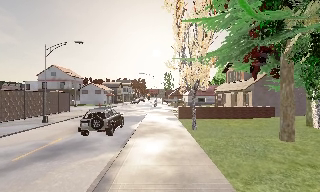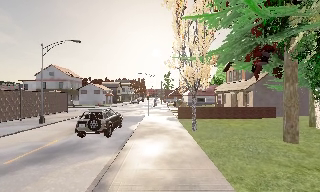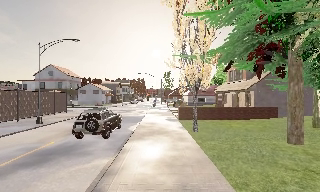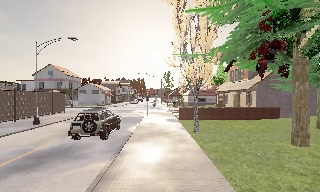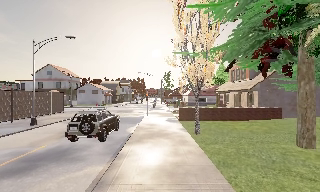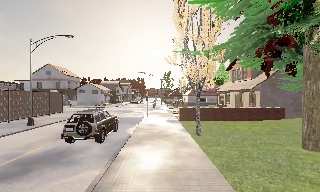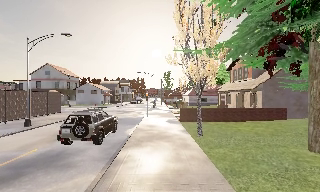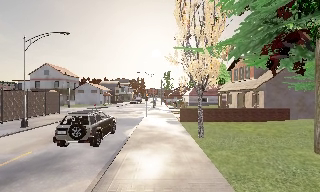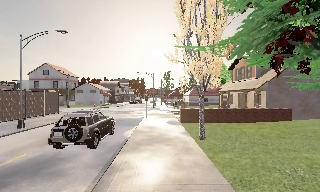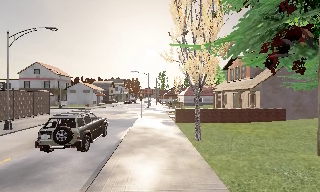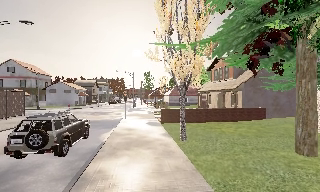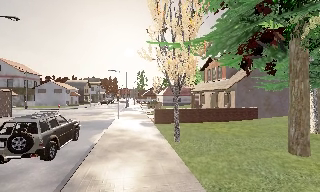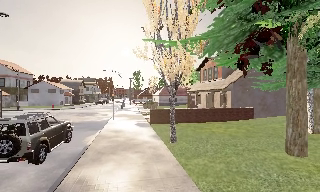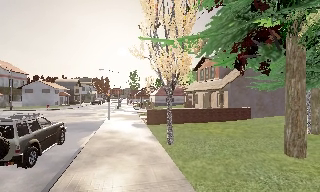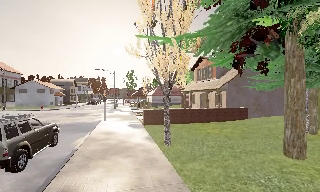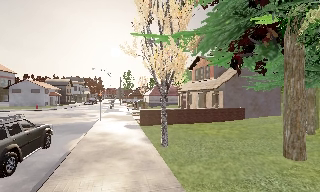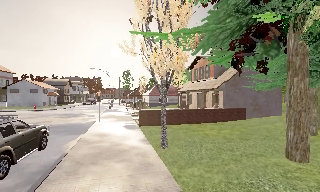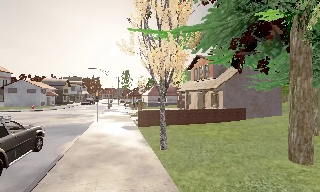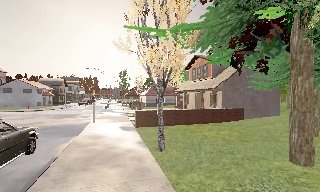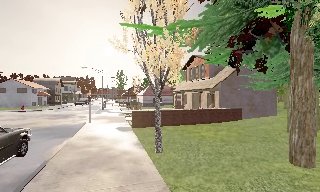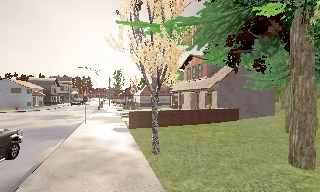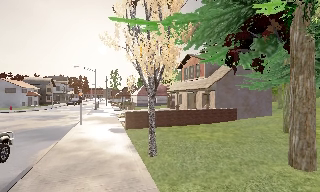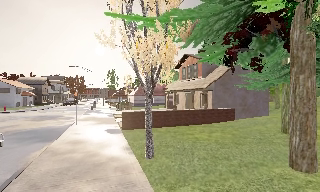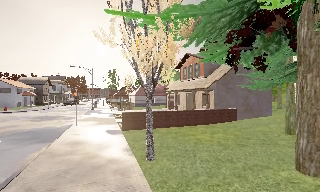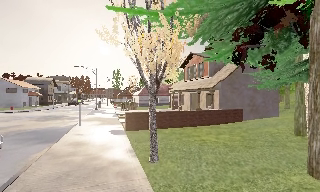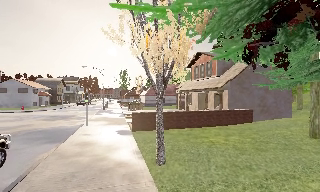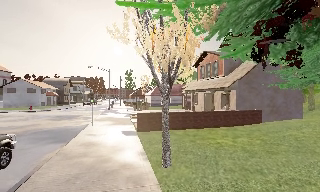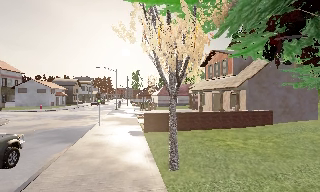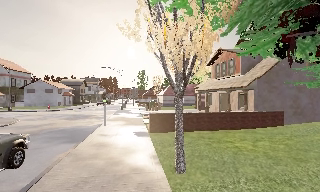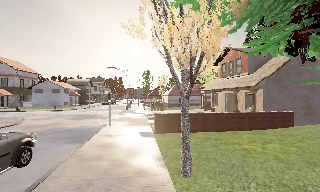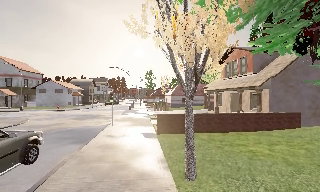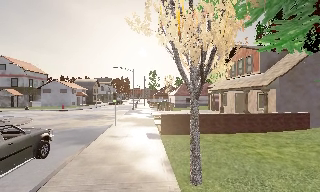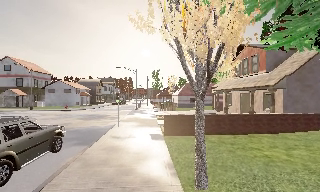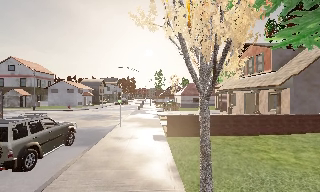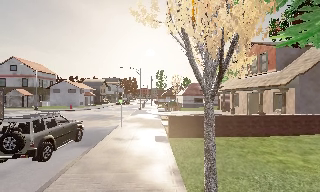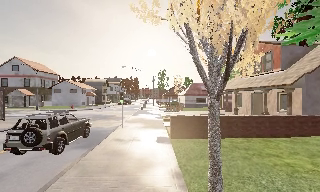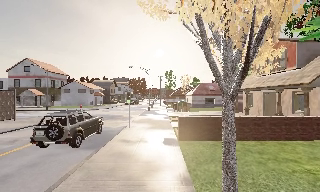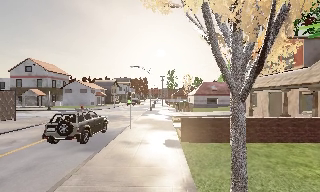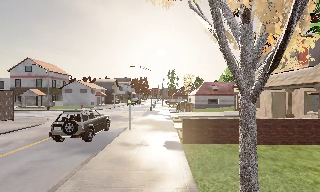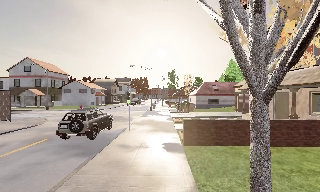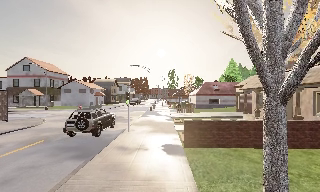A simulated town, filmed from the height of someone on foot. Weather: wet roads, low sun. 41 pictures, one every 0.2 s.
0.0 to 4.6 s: The scene slides to the left, as the camera pans about 20 degrees to its right. It travels forward, about 6 m, so what stands in front looms larger.
4.6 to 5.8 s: The camera swings to its left by about 10 degrees, and the scene slides to the right. It travels forward, about 1 m, so what stands in front looms larger.
5.8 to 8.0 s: The camera travels forward, about 3 m, so what stands in front looms larger.
The film runs forward here.
